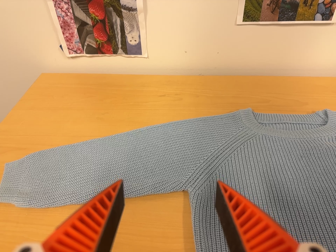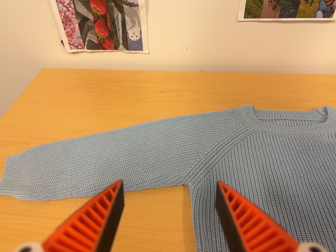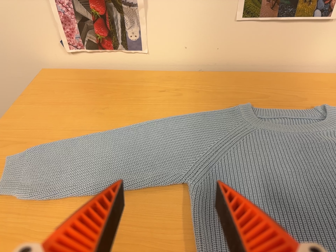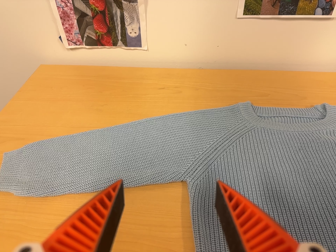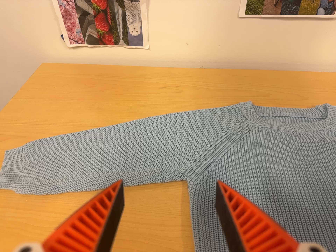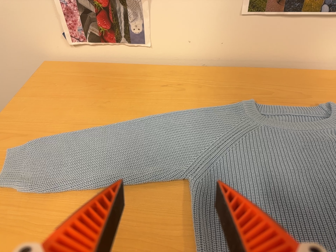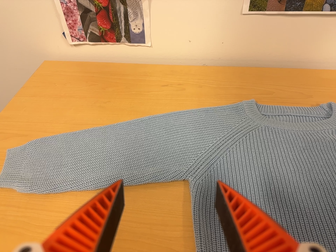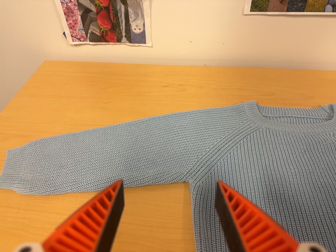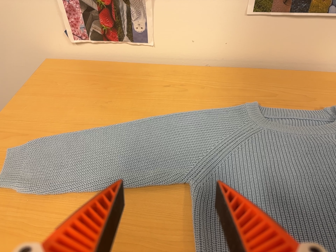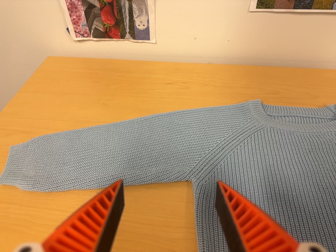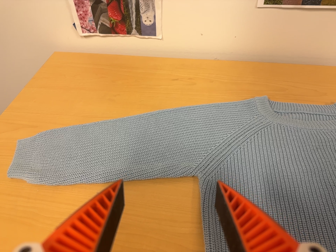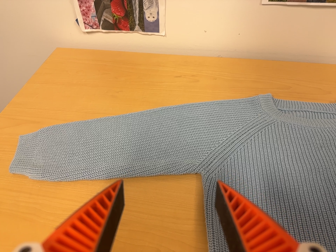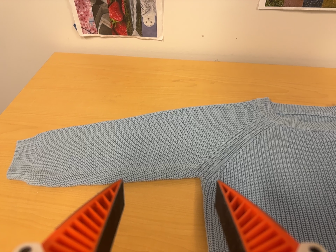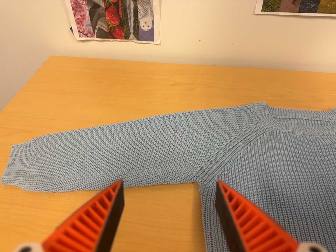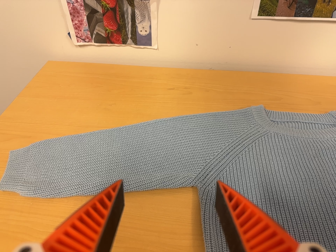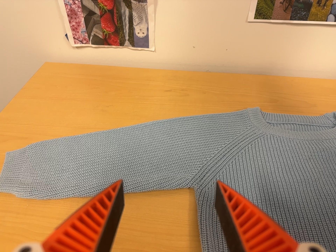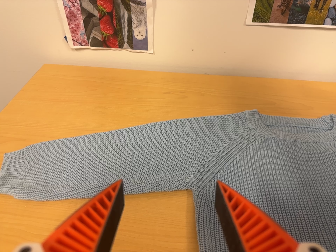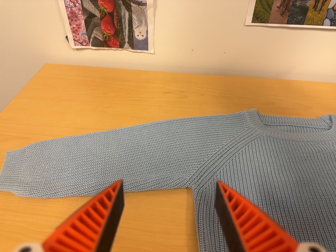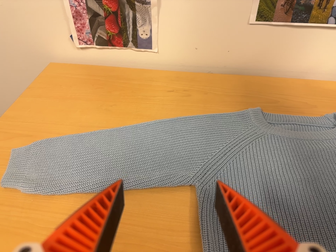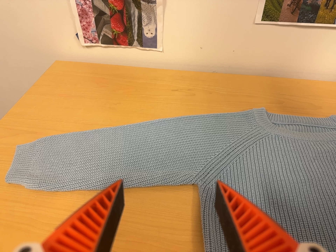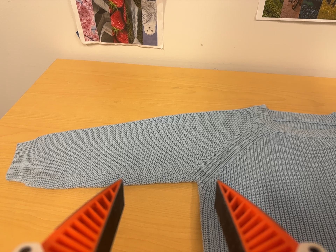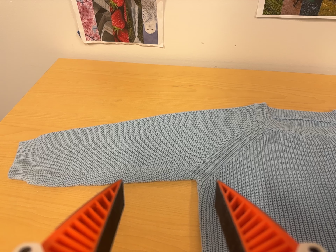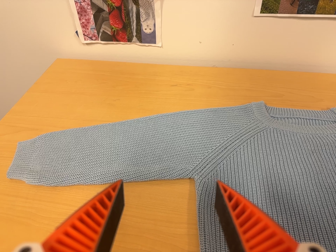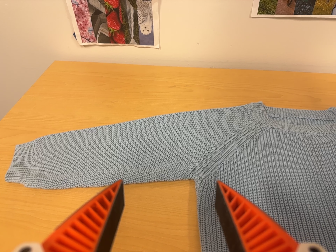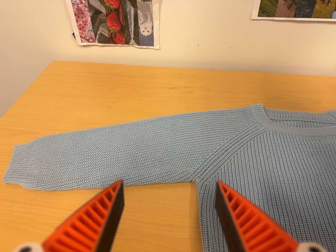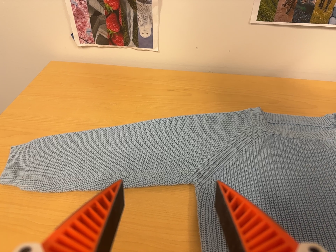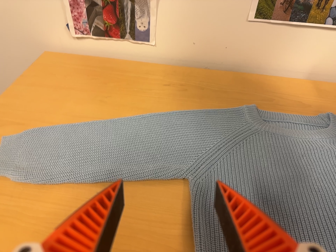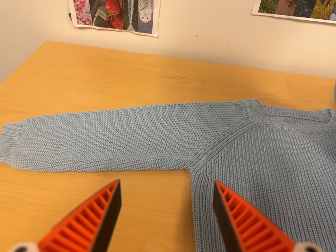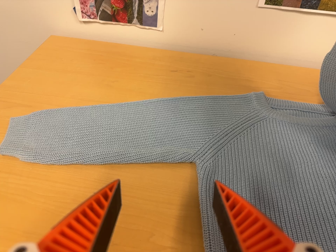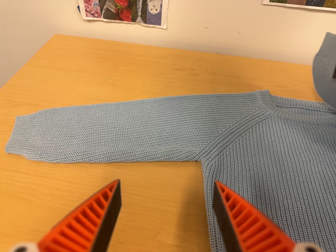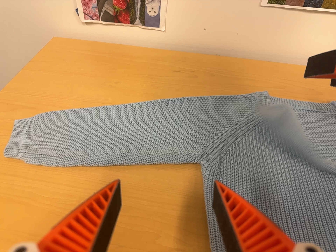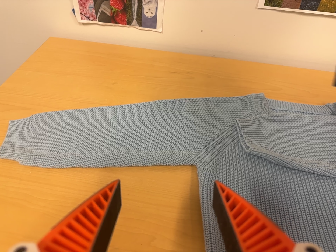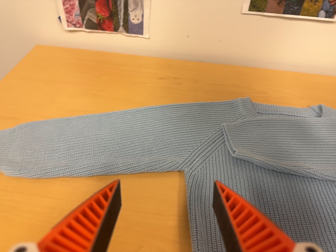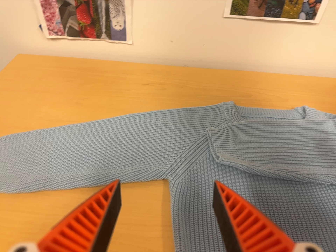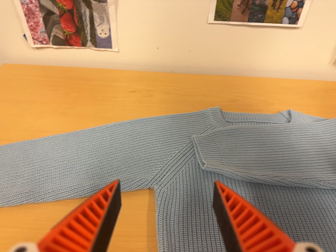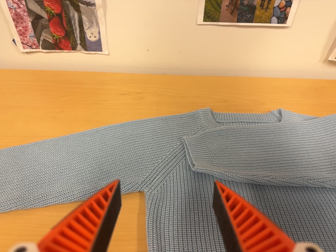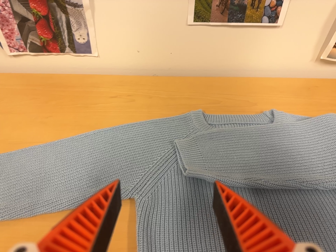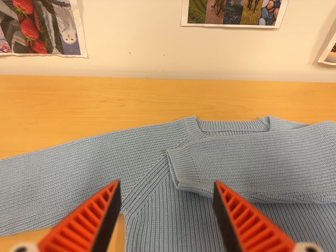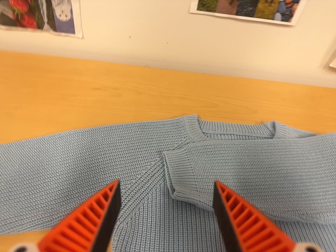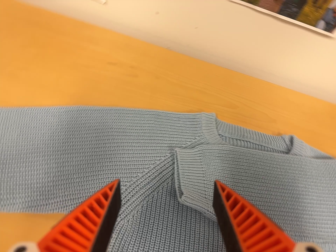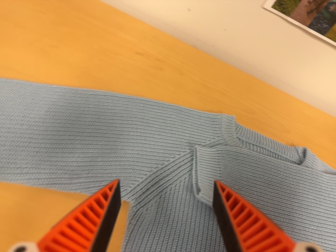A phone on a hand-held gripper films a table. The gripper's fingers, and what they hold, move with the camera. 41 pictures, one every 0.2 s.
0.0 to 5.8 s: The camera shifts only a little, or ends up much as it began.
5.8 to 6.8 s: The camera travels to its right, about 5 cm, so close, fixed things drift to the left.
6.8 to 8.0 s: The camera travels forward, toward the top of its view and to its left, about 14 cm, so what stands in front looms larger. Its aim tips toward the bottom of its view by about 10 degrees. It rolls about its line of sight by about 20 degrees, and the scene rotates clockwise.
The film runs forward here.
